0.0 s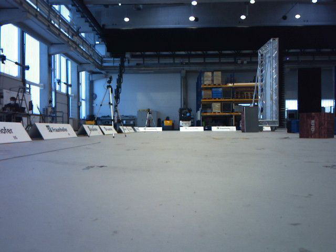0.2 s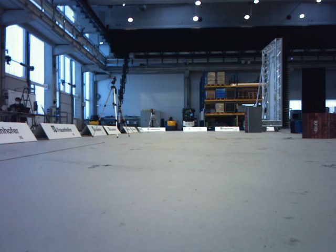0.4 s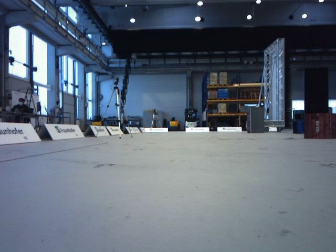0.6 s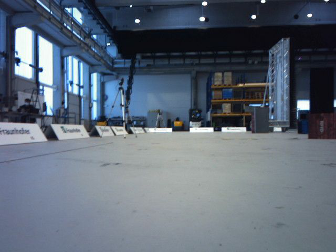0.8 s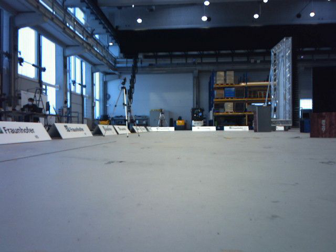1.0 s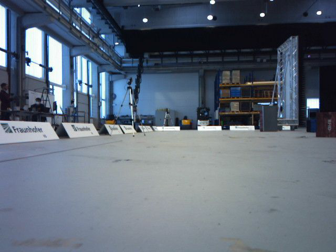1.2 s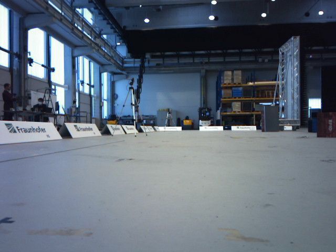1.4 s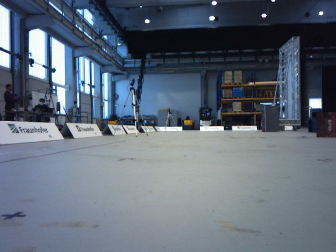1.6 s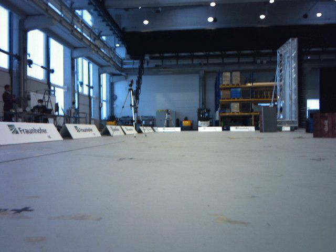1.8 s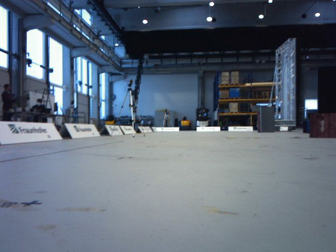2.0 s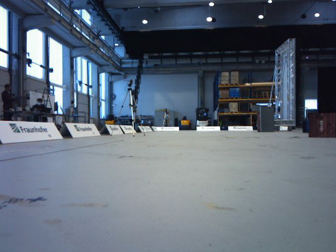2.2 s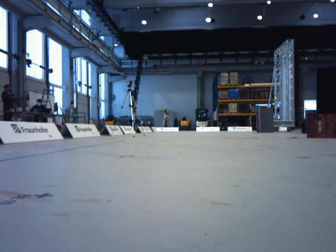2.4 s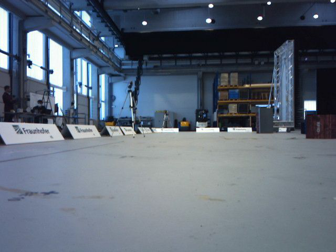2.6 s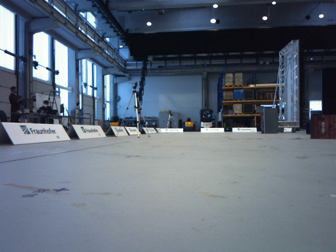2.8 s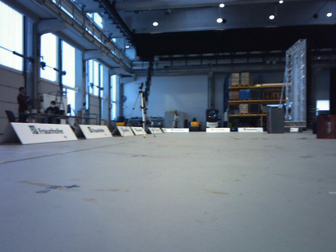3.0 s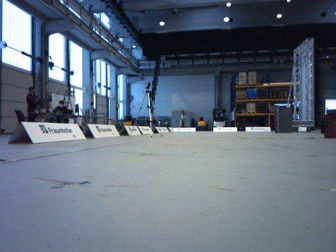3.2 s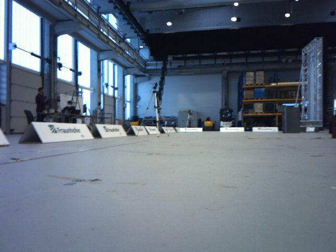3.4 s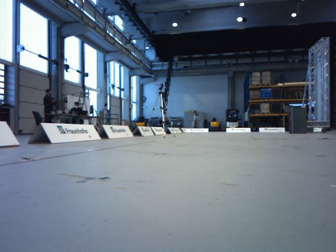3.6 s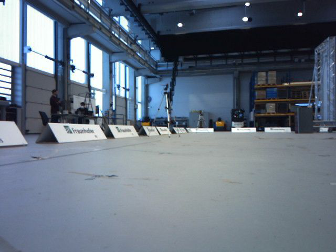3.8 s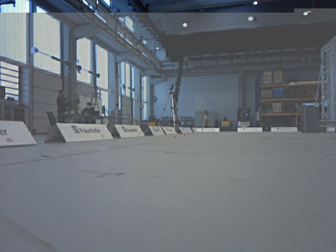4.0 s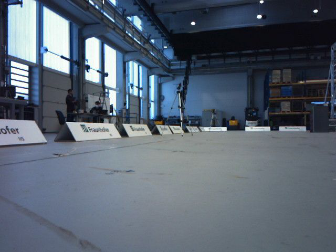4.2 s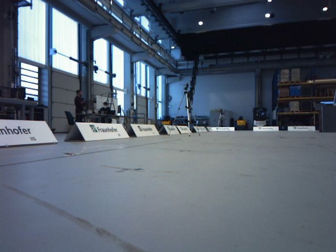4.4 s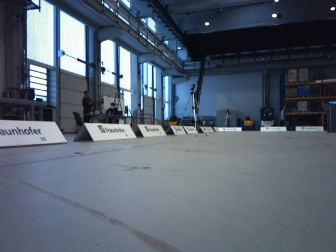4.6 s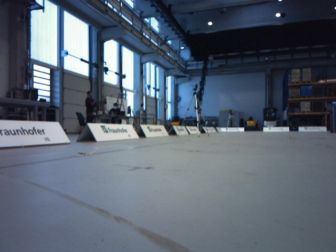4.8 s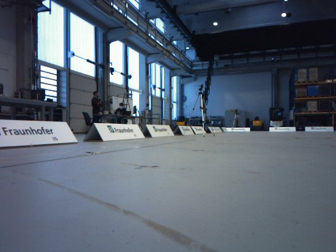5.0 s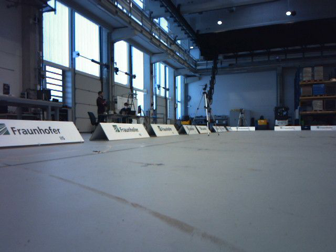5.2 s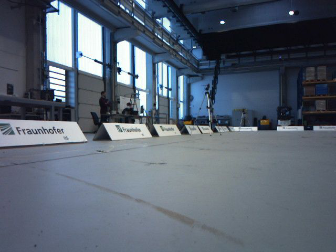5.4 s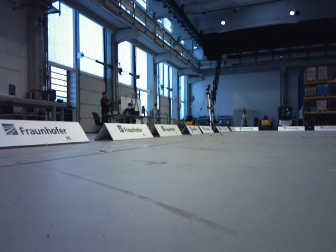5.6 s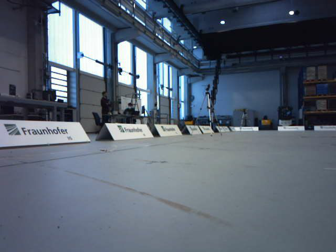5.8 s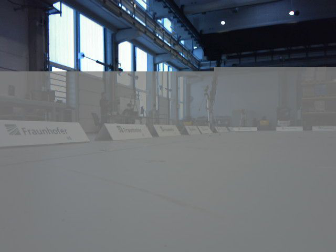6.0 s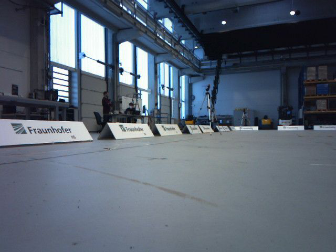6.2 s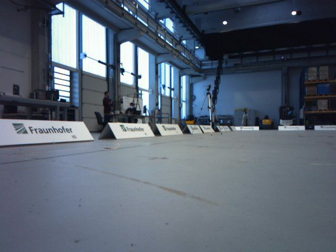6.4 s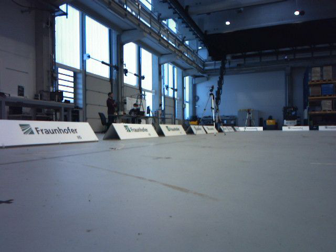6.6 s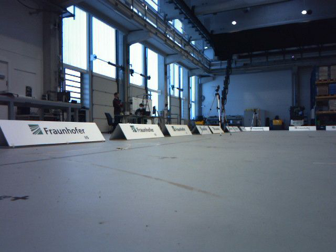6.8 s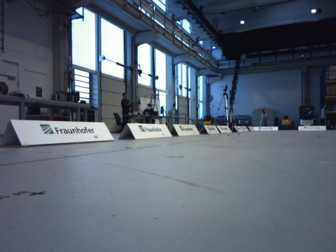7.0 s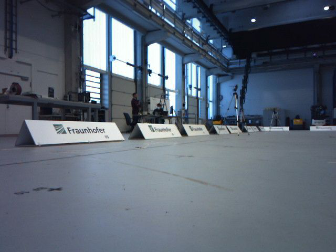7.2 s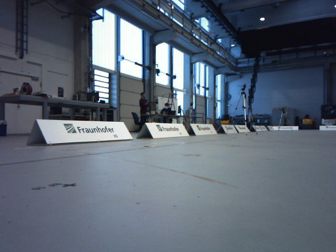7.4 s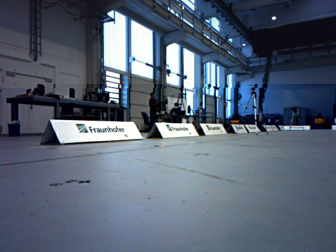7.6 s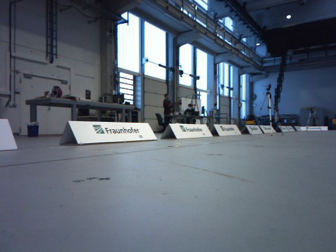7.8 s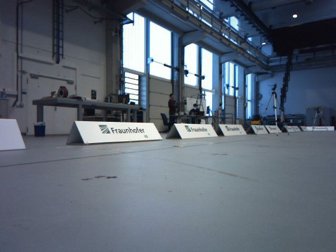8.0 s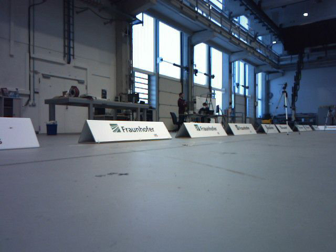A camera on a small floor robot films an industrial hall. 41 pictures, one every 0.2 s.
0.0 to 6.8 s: The scene slides to the right, as the camera pans about 20 degrees to its left. It travels backward, about 1.4 m, so what stands in front gets smaller.
6.8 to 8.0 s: The camera pans to its left, which is counterclockwise from overhead, by about 10 degrees. It travels backward, about 0.3 m, so what stands in front gets smaller.
The film runs backward here.
